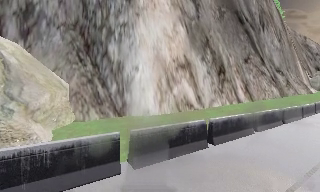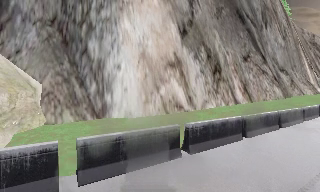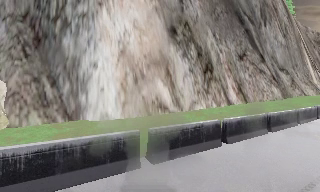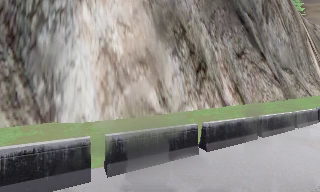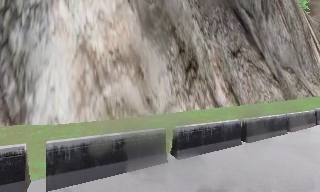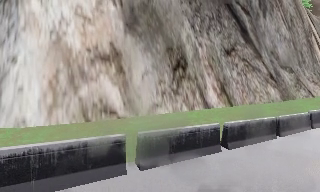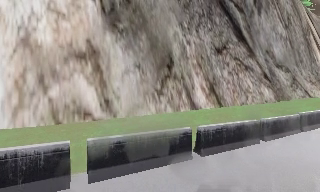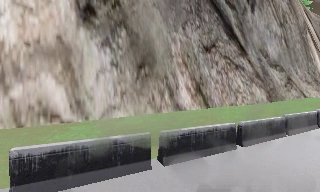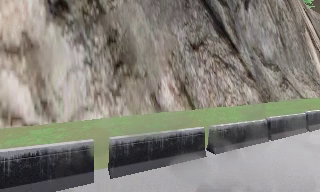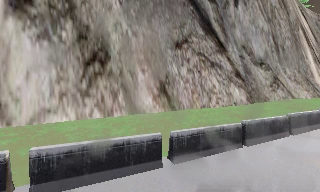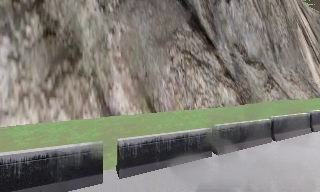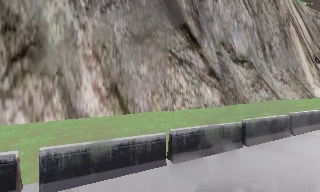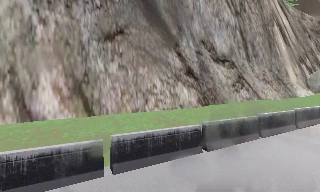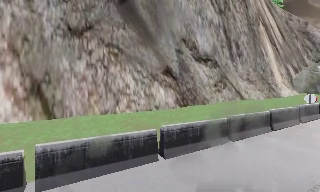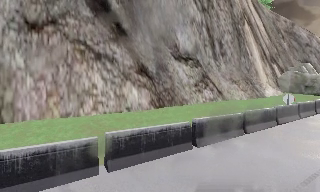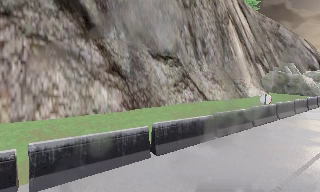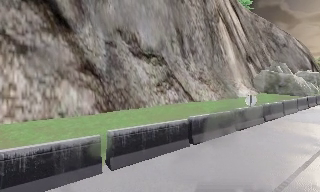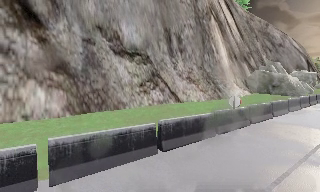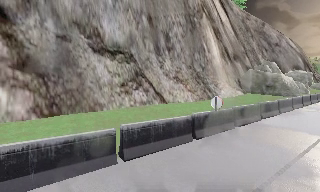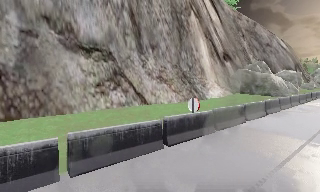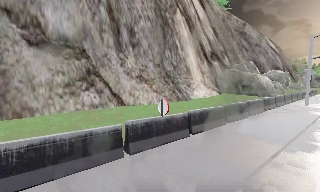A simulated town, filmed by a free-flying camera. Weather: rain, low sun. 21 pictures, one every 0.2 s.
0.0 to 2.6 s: The camera travels to its right and forward, about 20 m, so close, fixed things drift to the left.
2.6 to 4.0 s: The camera pans to its right, which is clockwise from overhead, by about 10 degrees. It travels to its right and forward, about 10 m, so close, fixed things drift to the left.
The film runs backward here.
